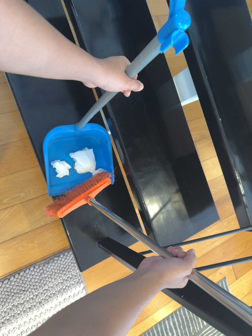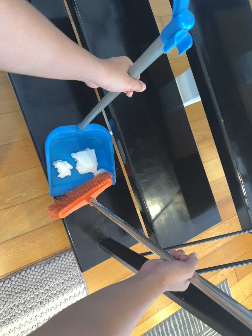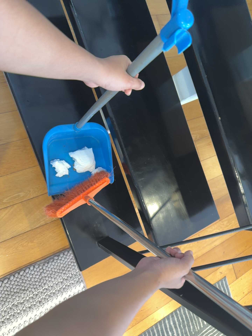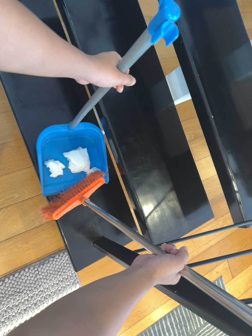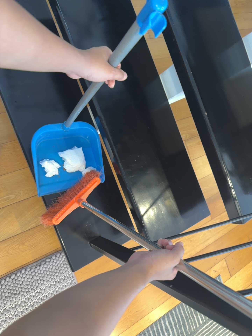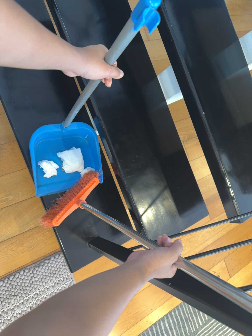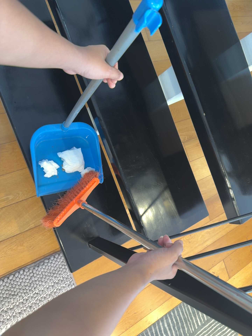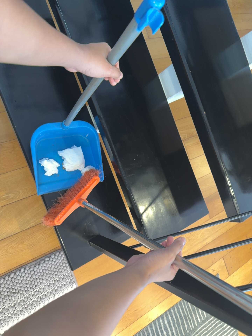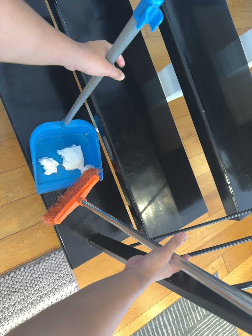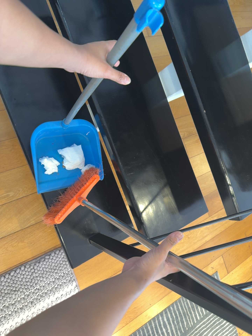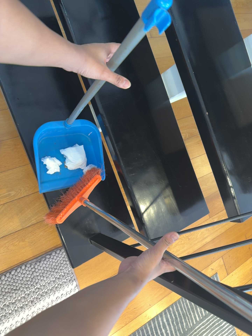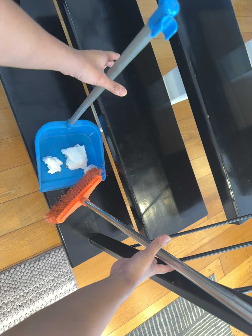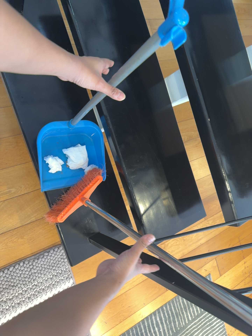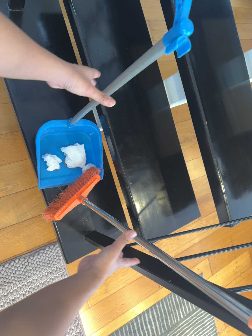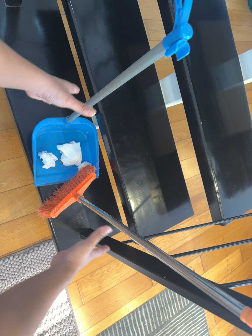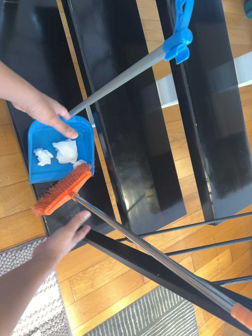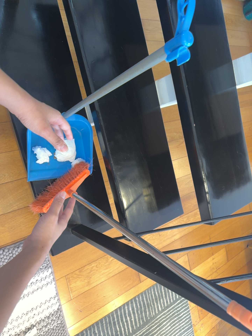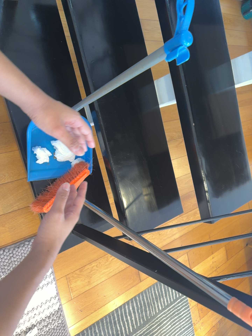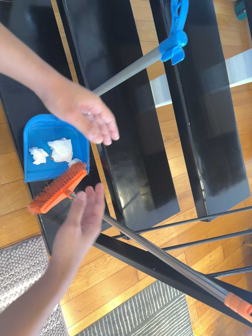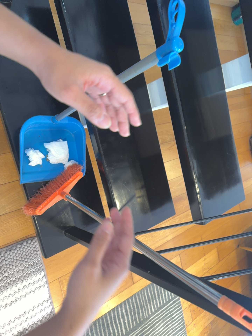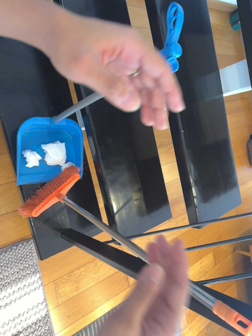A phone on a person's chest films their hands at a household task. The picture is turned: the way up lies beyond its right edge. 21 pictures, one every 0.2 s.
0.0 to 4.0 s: The camera pans to its right by about 10 degrees. It travels backward and to its left, about 9 cm, so what stands in front gets smaller.
The film runs forward here.
